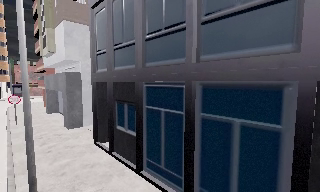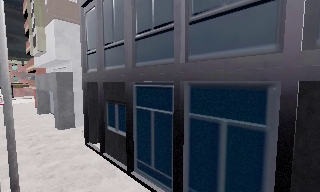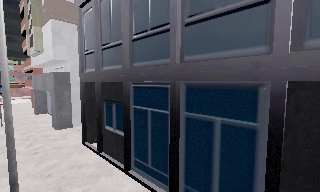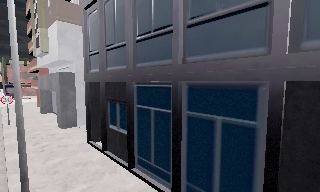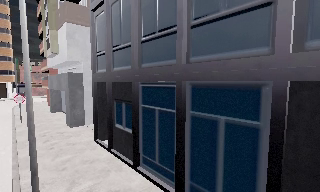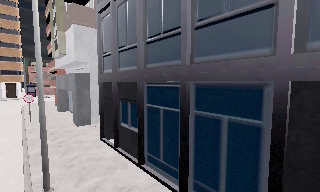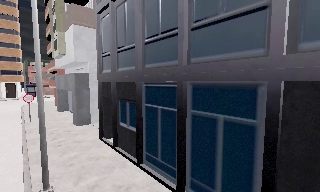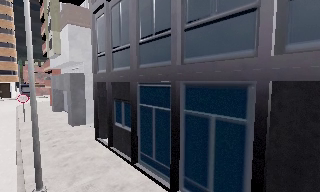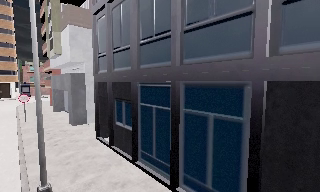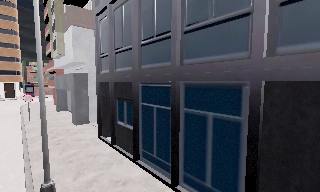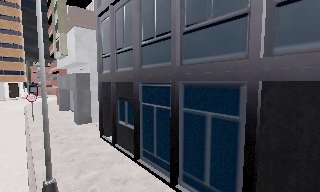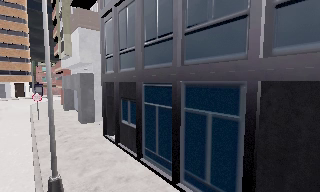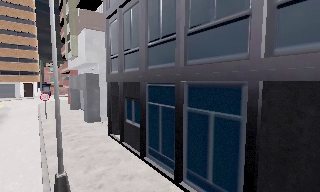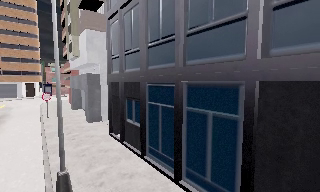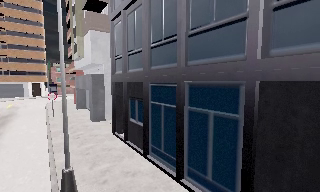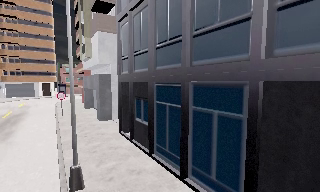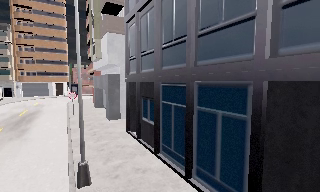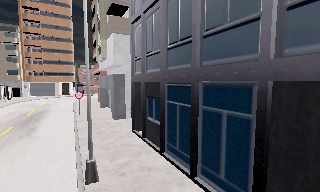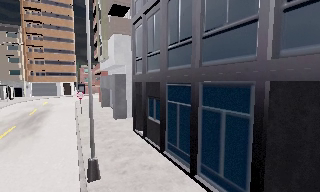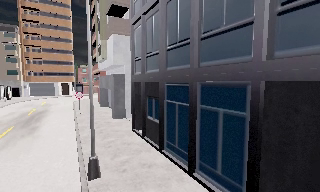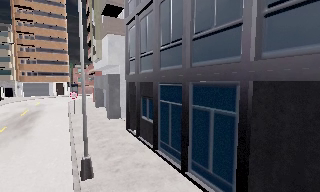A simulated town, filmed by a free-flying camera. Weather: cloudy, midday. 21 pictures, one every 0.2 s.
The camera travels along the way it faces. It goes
backward.
0.0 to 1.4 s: The camera shifts only a little, or ends up much as it began.
1.4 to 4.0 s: The camera pans to its left, which is counterclockwise from overhead, by about 10 degrees. It travels backward and to its right, about 1 m, so what stands in front gets smaller.
The film runs backward here.
